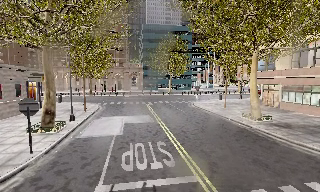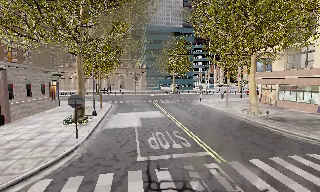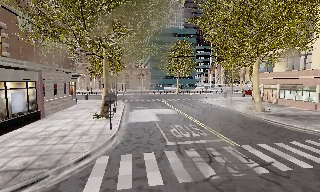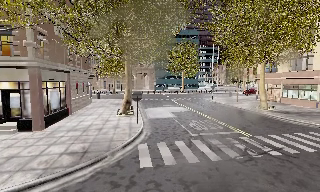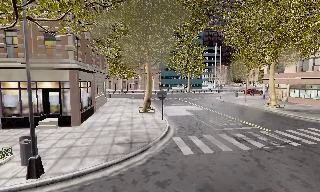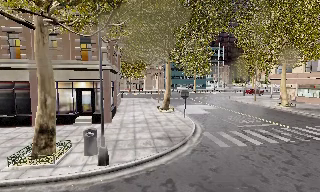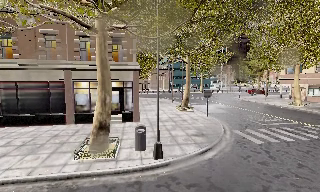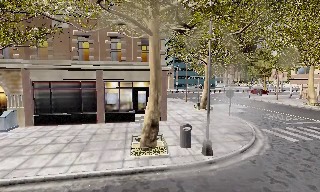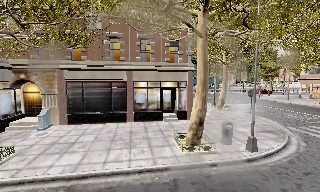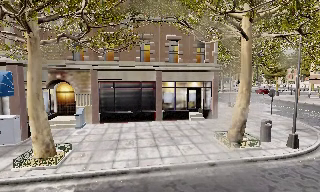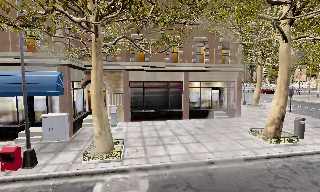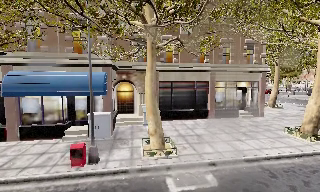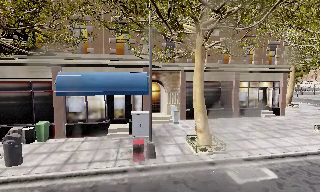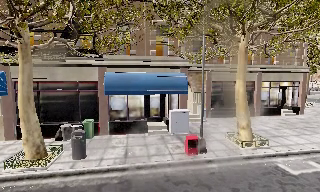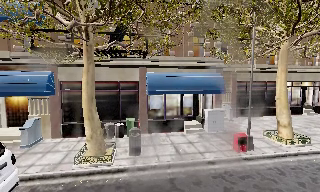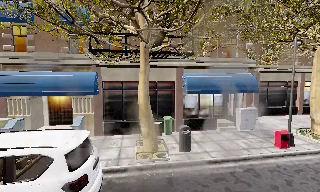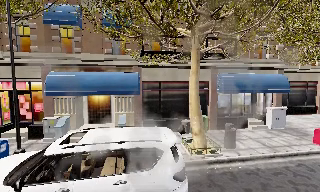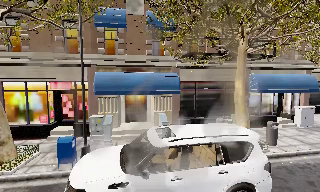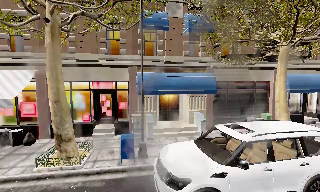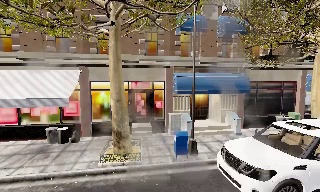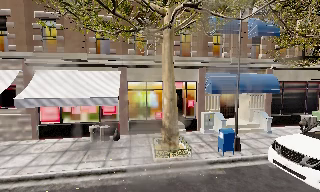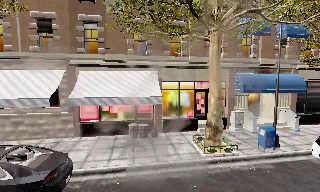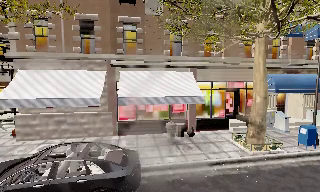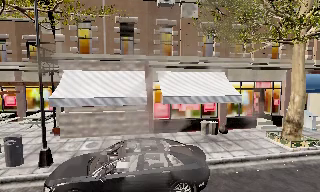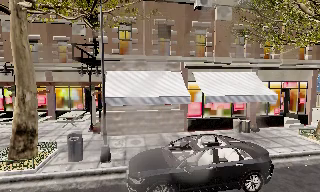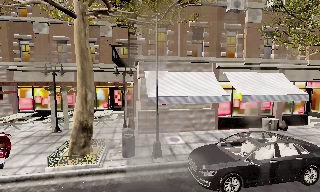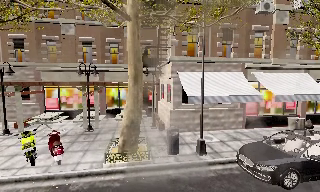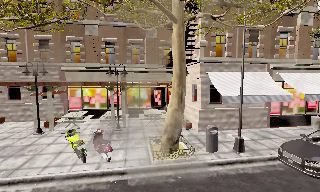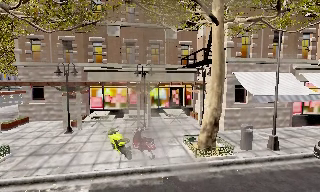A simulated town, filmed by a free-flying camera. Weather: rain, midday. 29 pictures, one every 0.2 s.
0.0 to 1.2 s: The camera travels to its left and backward, about 13 m, so close, fixed things drift to the right.
1.2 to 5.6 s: The camera travels to its left, about 50 m, so close, fixed things drift to the right.
The film runs backward here.
